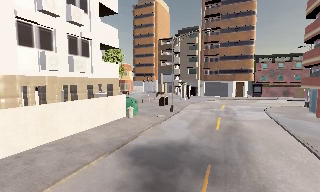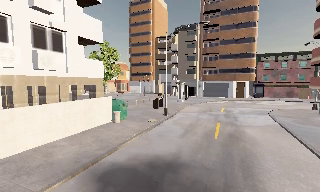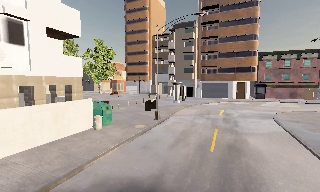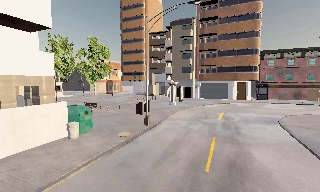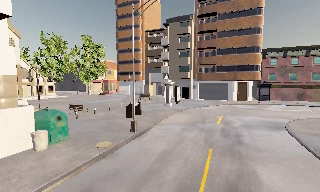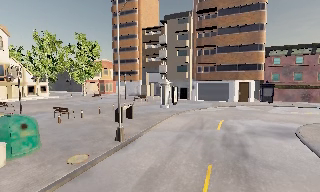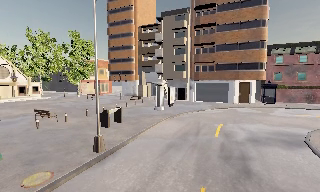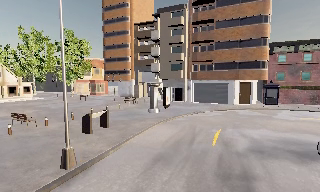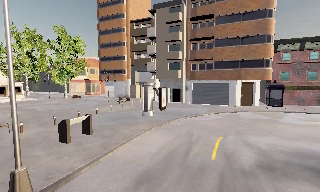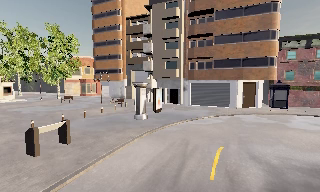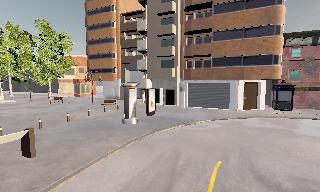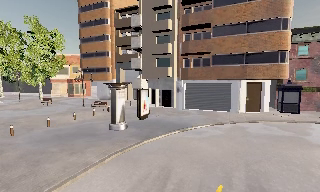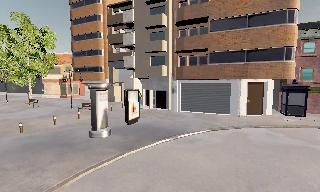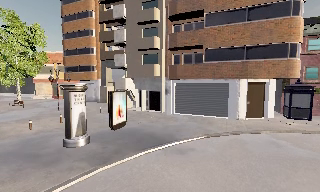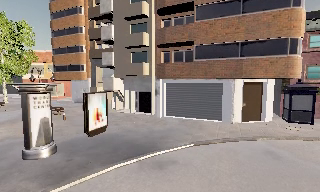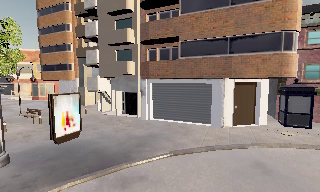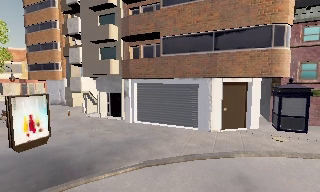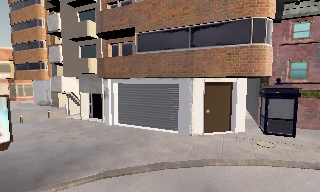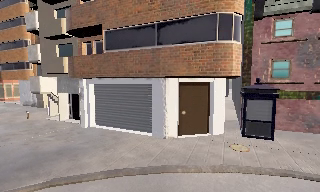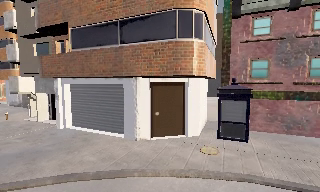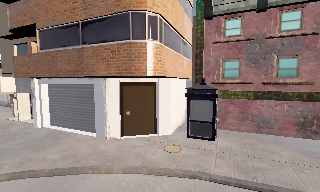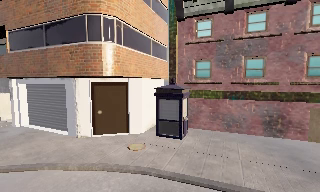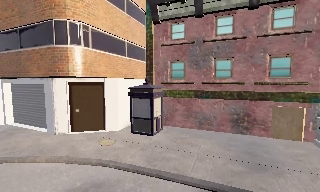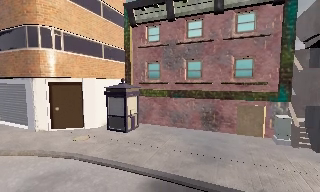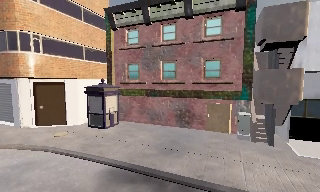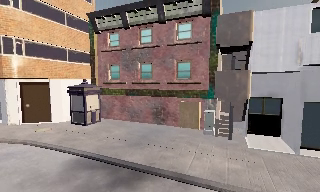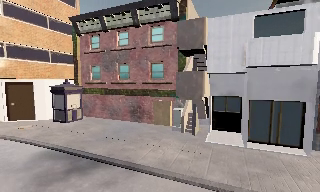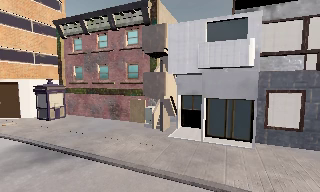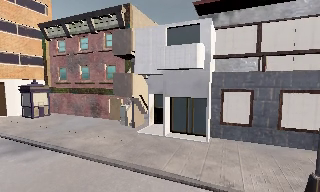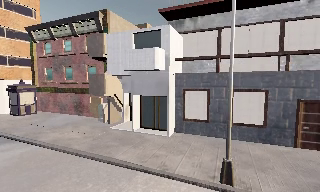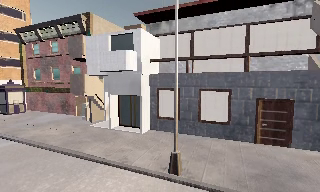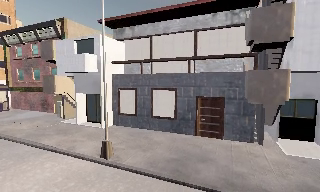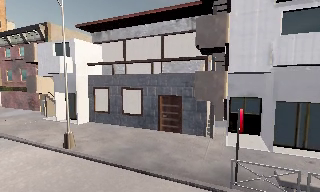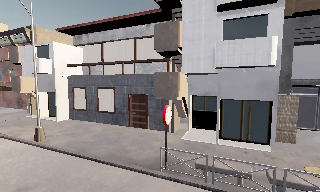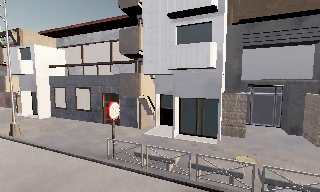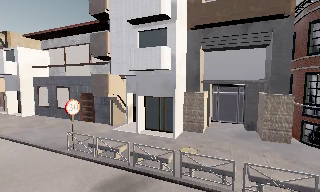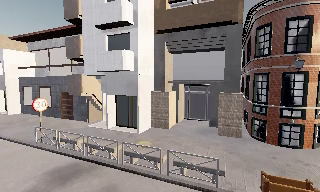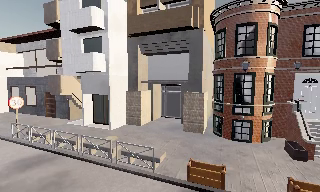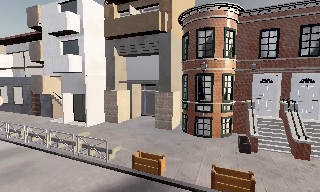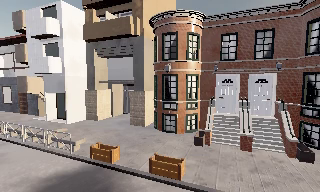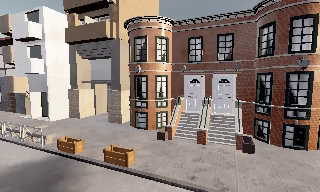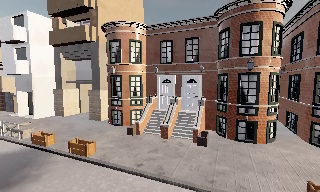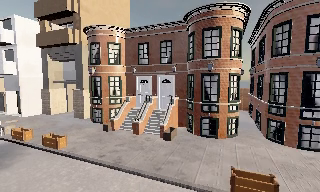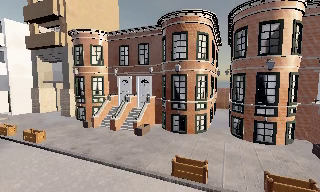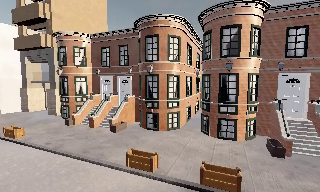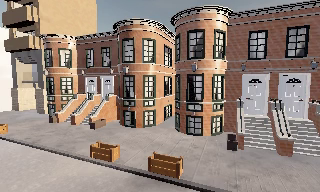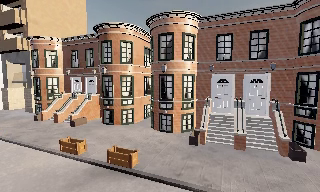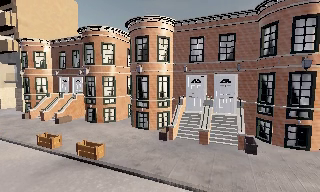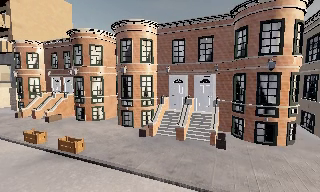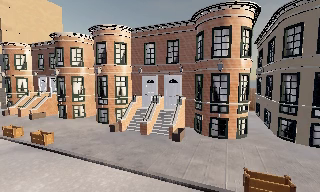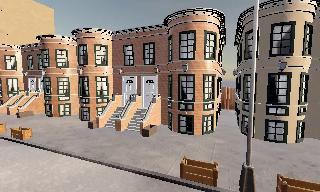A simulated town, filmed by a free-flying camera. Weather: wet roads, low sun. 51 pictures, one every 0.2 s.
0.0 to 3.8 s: The camera travels forward and to its right, about 30 m, so what stands in front looms larger.
3.8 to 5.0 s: The camera travels to its right, about 10 m, so close, fixed things drift to the left.
5.0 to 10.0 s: The camera travels to its right and backward, about 50 m, so close, fixed things drift to the left.
The film runs forward here.
